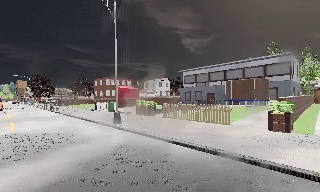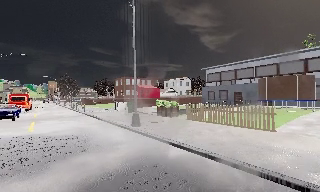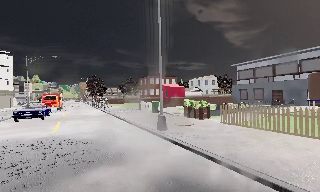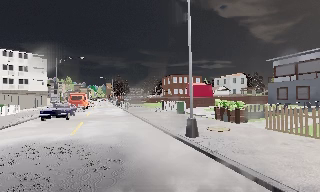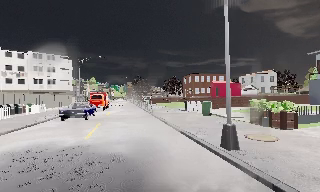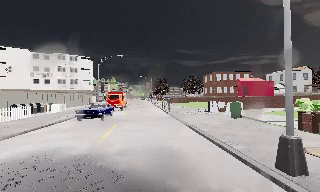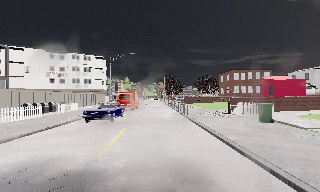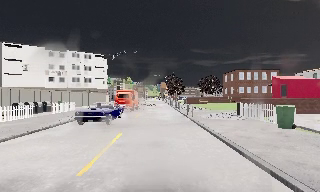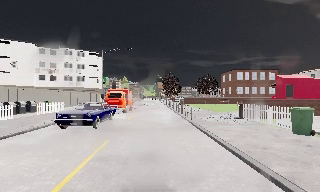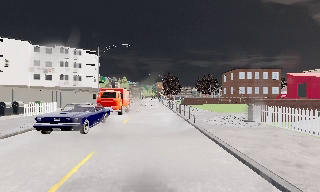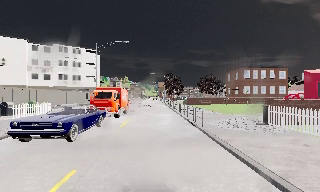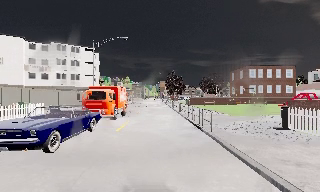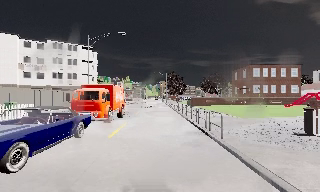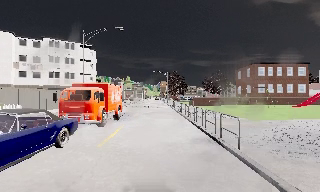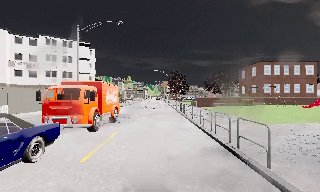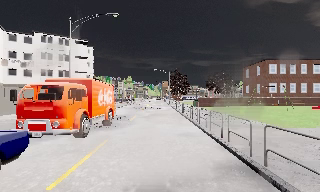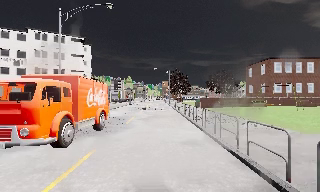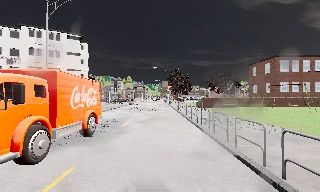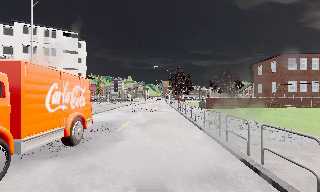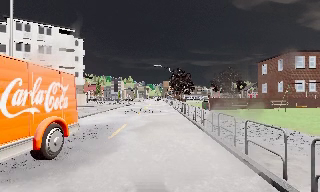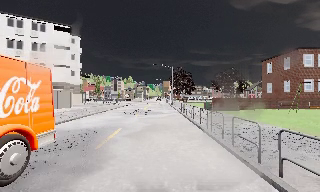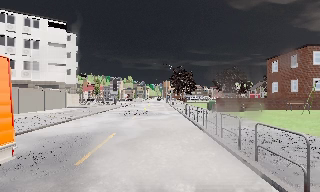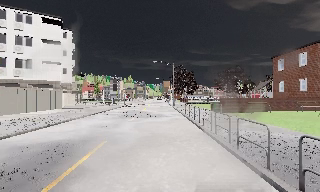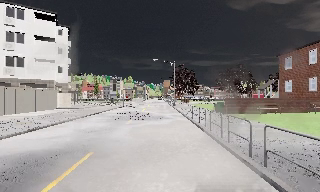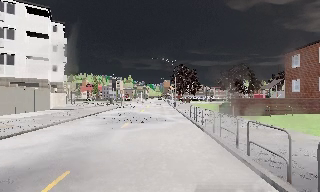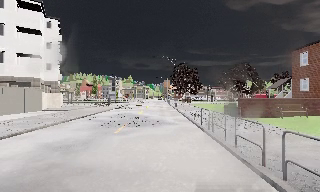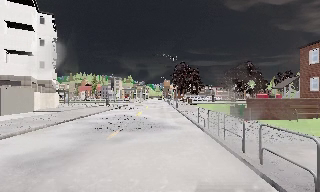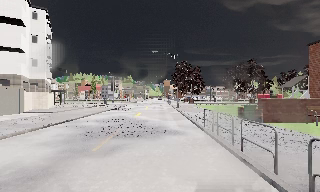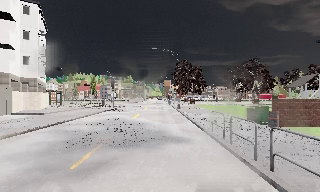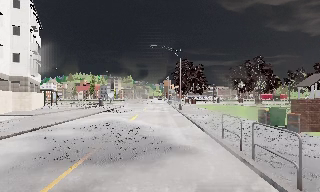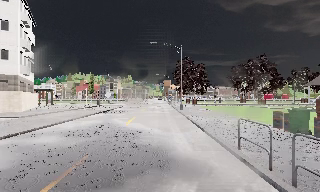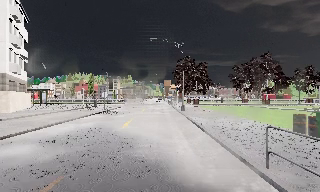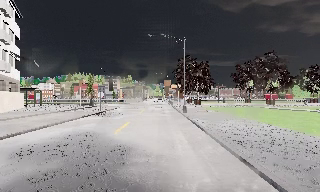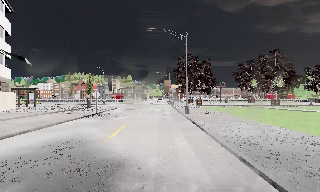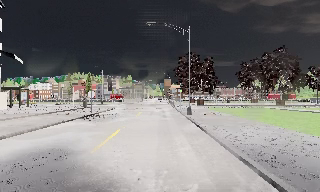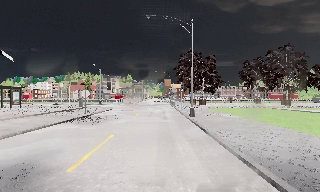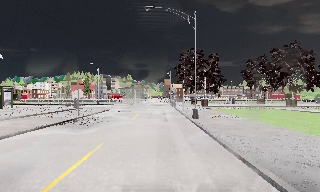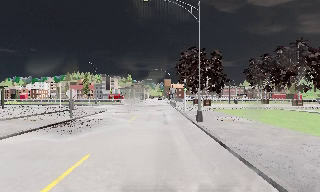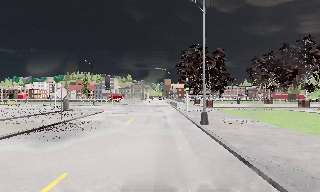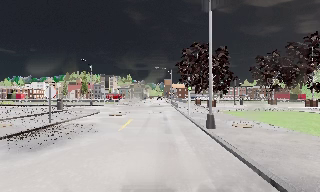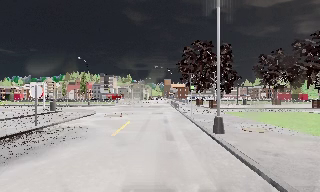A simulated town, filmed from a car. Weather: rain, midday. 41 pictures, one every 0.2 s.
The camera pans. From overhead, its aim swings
counterclockwise.
The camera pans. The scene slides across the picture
to the right.
0.0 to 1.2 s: The camera swings to its left by about 40 degrees, and the scene slides to the right. It travels forward, about 7 m.
1.2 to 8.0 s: The camera travels forward, about 40 m, so what stands in front looms larger.
The film runs forward here.
